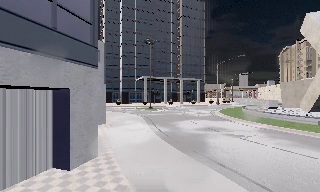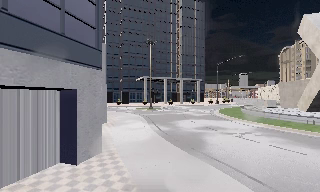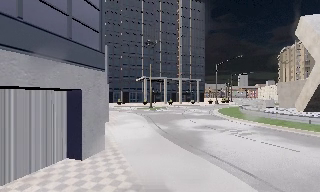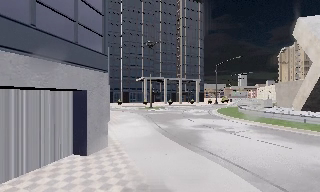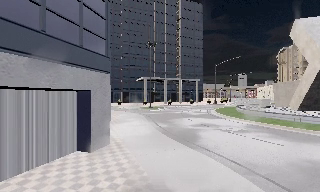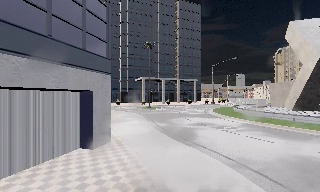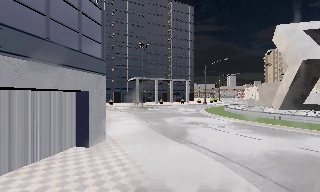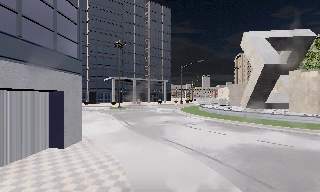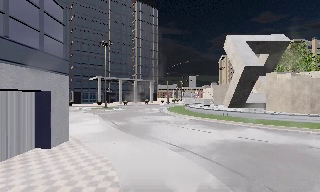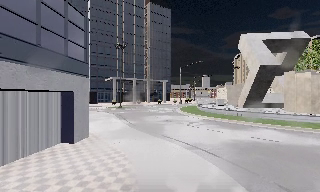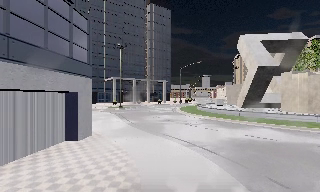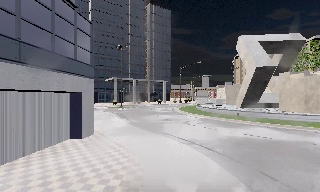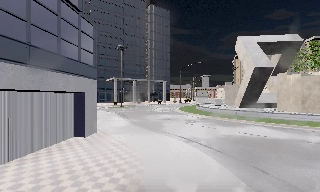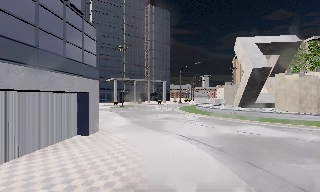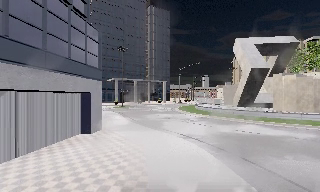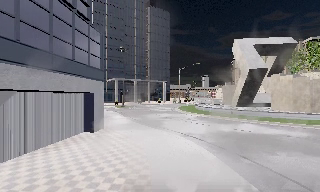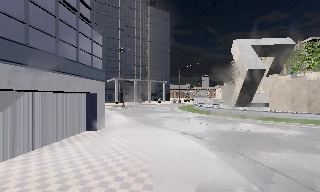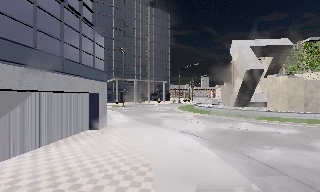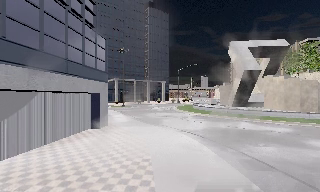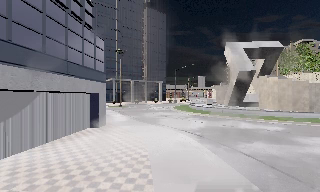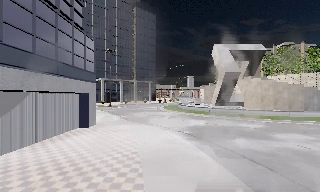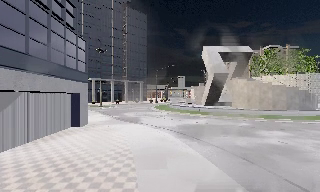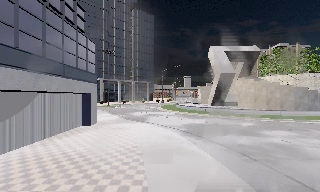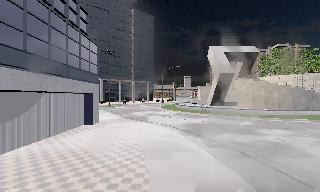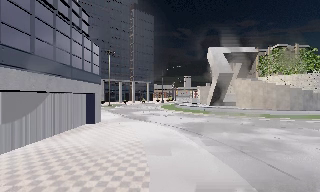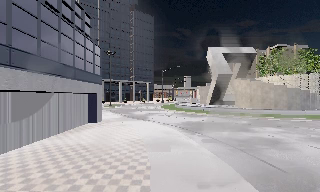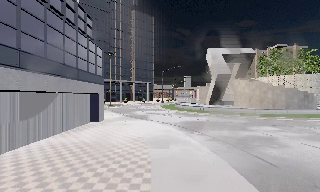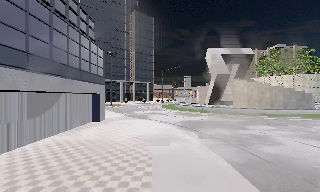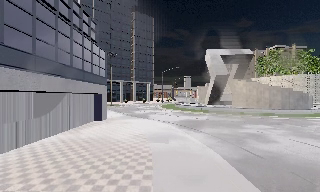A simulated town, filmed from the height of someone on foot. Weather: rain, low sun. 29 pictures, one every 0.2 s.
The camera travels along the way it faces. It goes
backward.
0.0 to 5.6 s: The camera pans to its right, which is clockwise from overhead, by about 15 degrees. It travels backward, about 10 m, so what stands in front gets smaller.
The film runs backward here.
